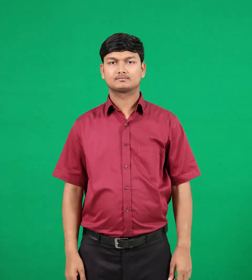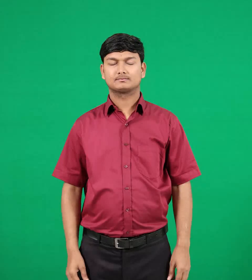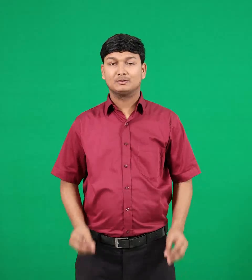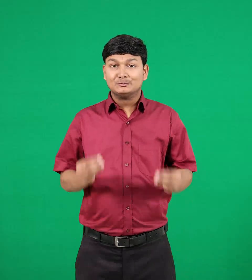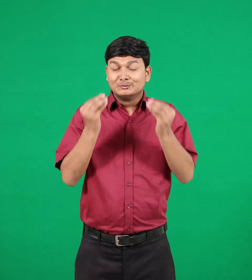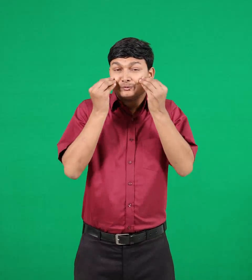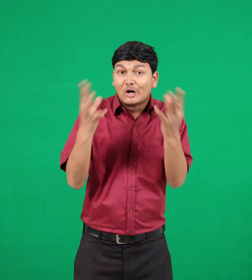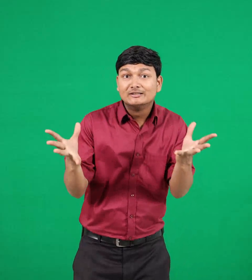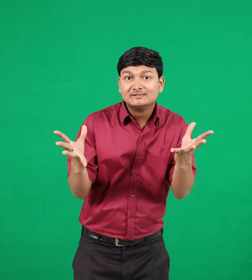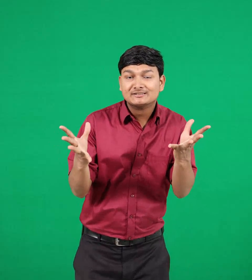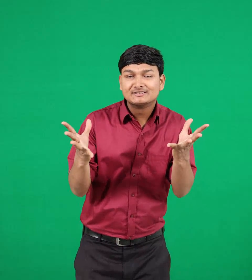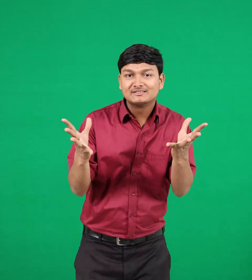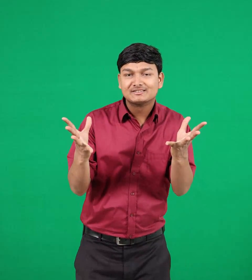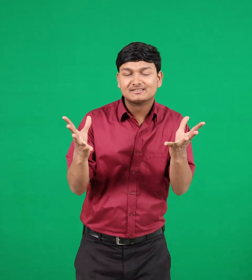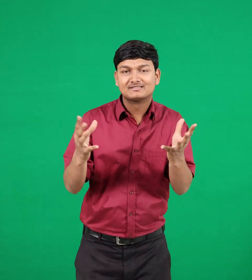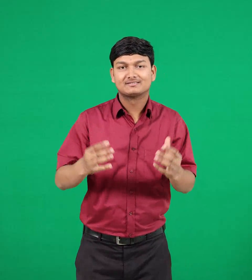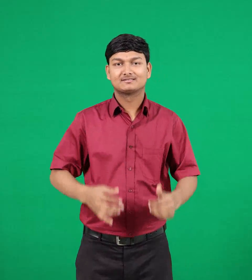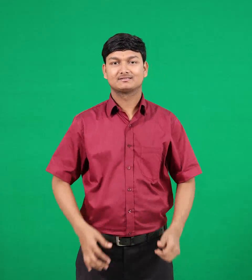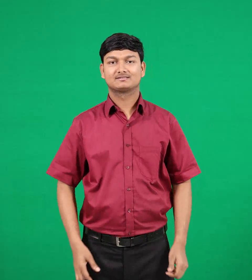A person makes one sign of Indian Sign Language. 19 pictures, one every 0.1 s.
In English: suprise
